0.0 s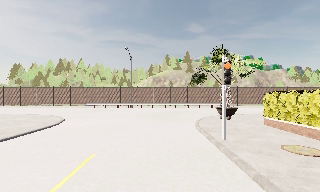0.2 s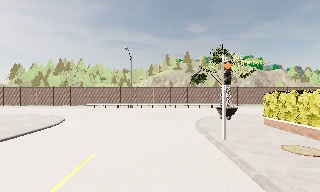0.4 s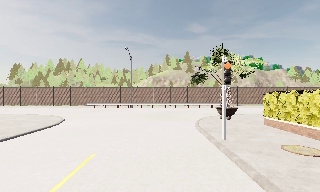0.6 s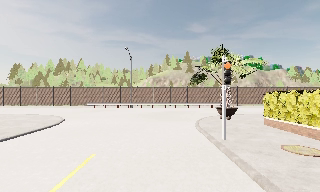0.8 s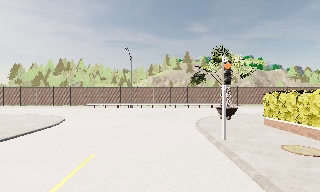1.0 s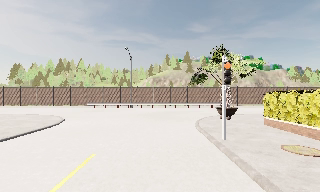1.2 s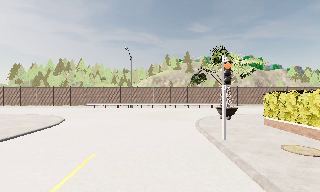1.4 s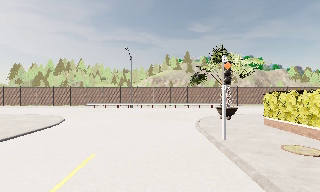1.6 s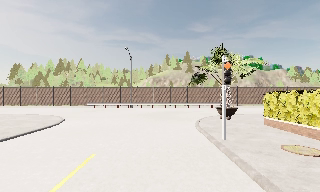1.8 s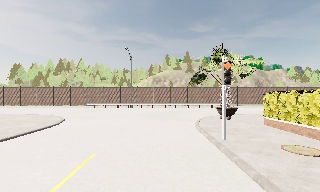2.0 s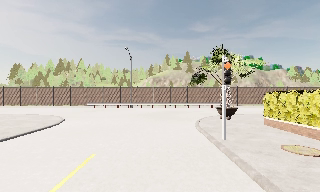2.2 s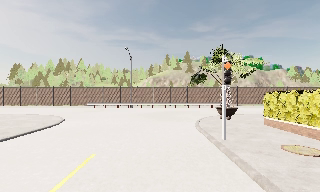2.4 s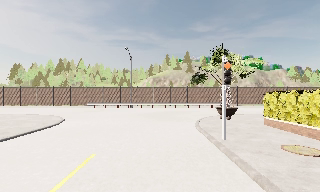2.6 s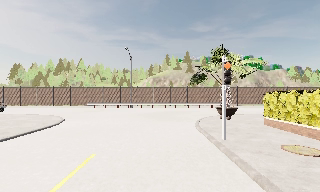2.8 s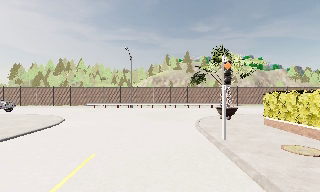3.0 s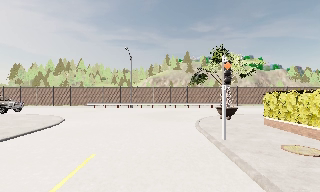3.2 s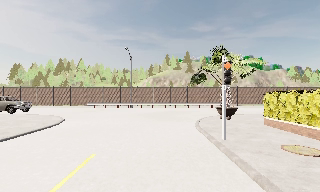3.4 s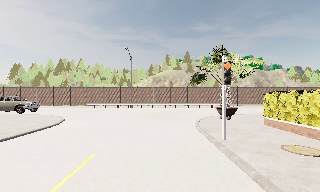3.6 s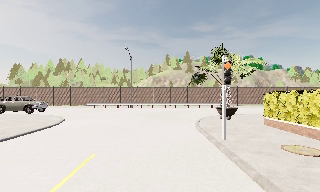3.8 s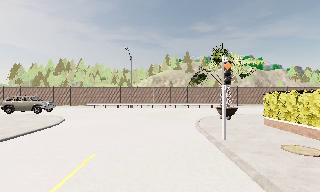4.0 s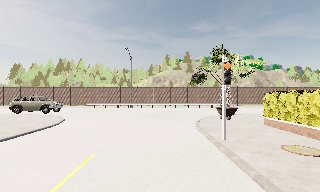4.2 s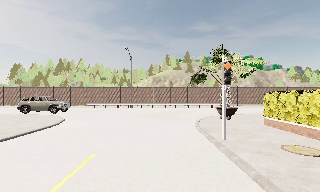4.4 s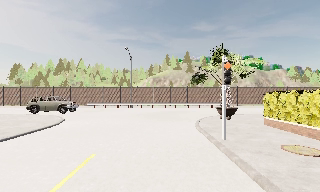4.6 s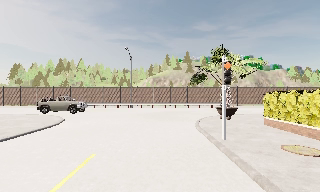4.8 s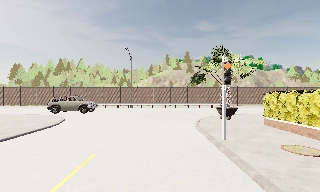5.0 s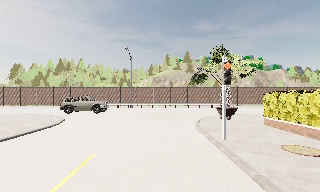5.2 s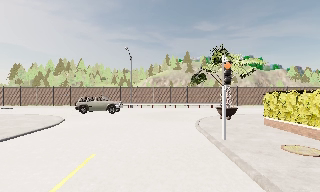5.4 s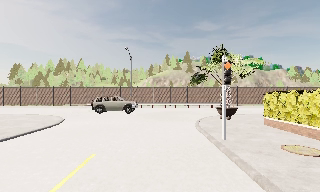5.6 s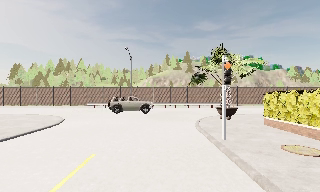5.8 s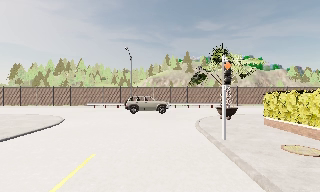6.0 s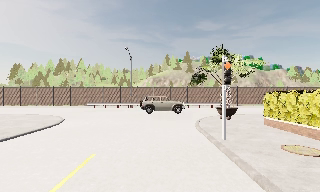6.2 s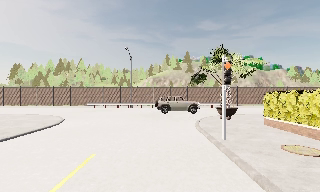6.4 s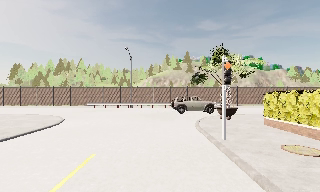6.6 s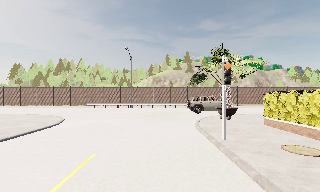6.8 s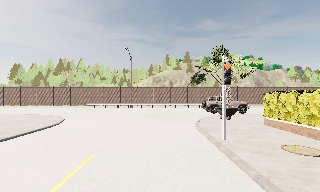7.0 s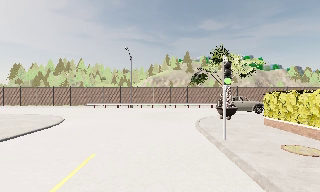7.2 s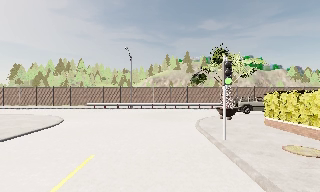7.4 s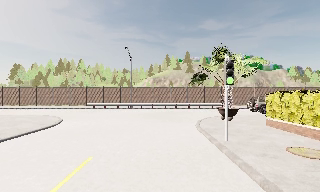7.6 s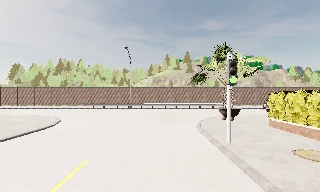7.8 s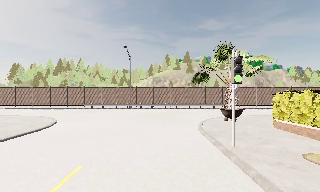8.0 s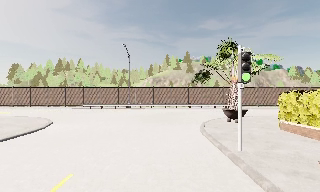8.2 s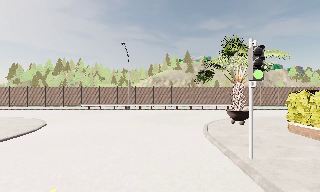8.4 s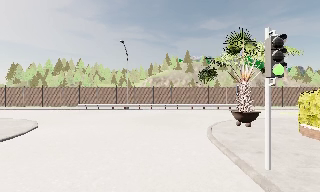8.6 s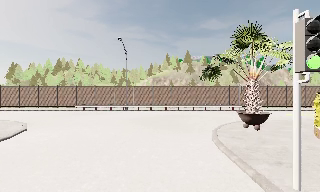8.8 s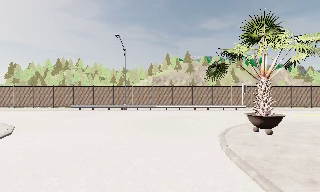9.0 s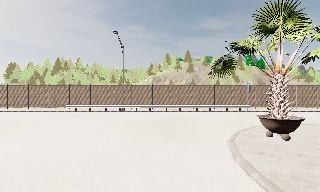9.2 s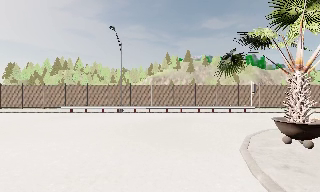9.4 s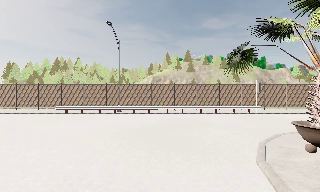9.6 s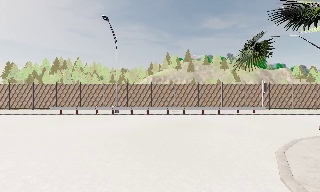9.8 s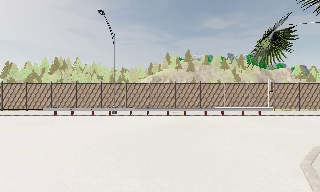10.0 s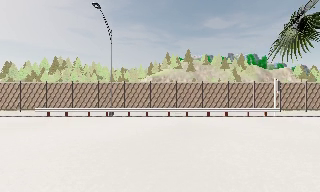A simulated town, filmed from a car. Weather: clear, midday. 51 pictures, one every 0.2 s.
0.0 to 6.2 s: The camera keeps its place and its aim.
6.2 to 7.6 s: The camera shifts only a little, or ends up much as it began.
7.6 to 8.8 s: The camera travels forward, about 3.5 m, so what stands in front looms larger. It gains speed.
8.8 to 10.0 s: The camera travels forward, about 5 m, so what stands in front looms larger.
The film runs forward here.
